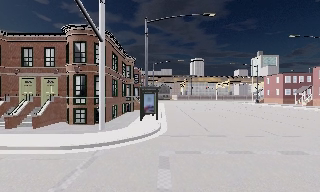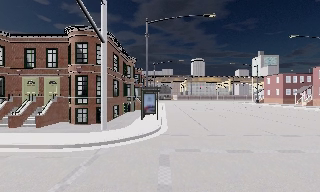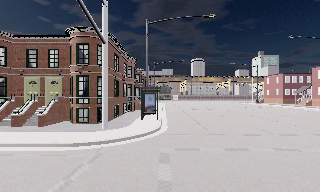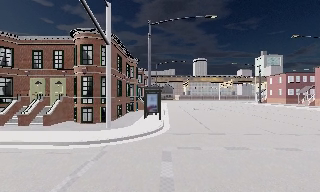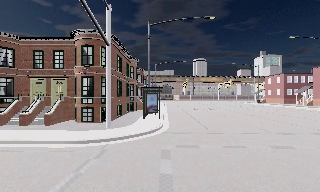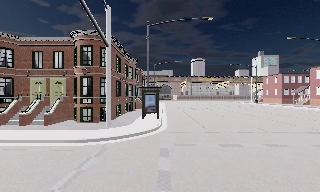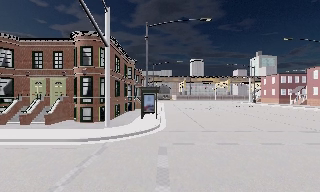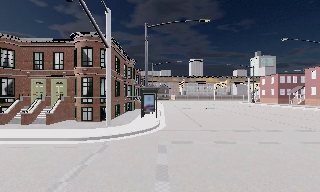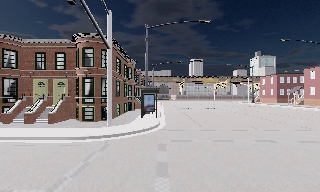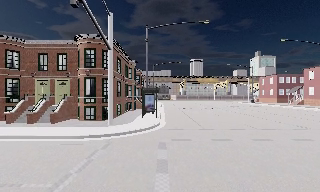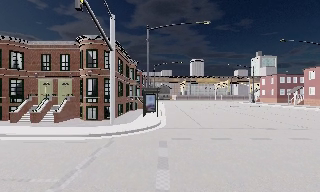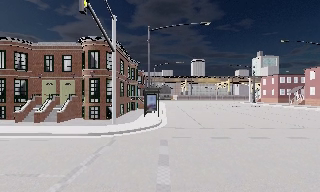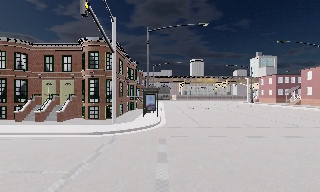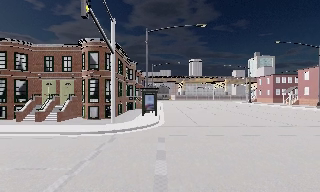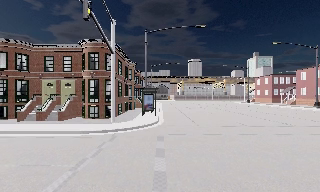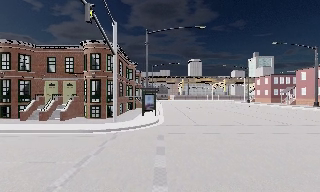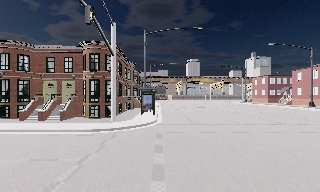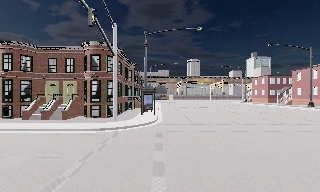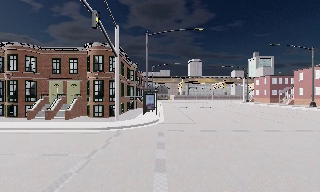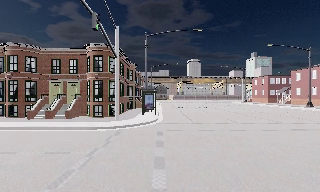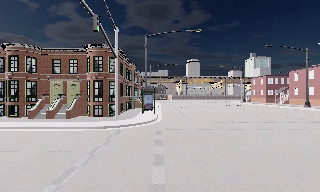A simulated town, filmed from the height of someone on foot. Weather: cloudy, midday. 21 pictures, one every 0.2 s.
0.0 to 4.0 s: The camera travels backward, about 4 m, so what stands in front gets smaller.
The film runs backward here.
